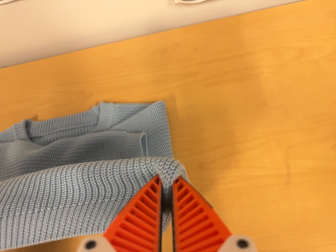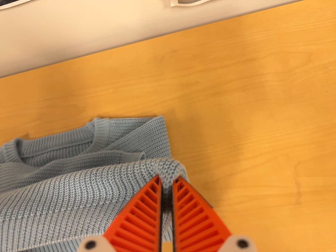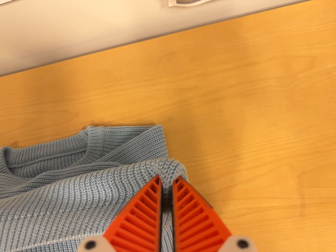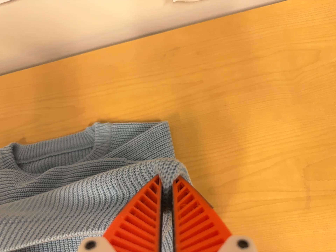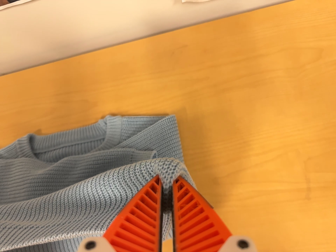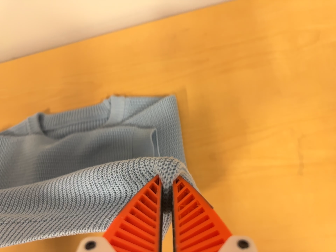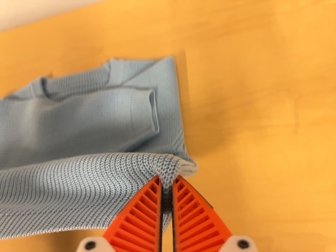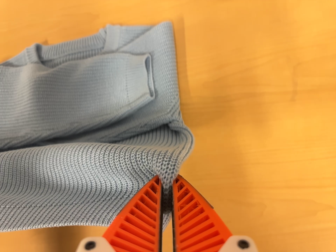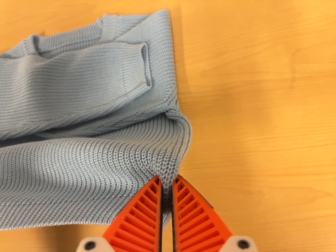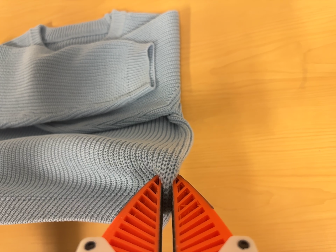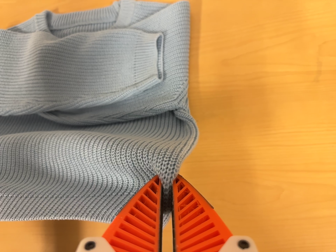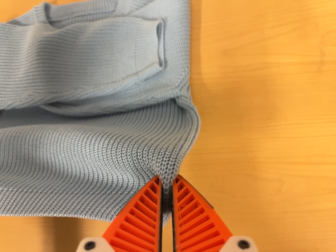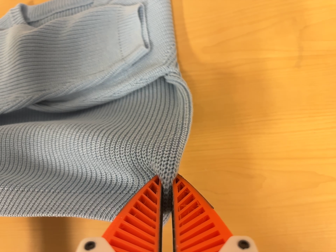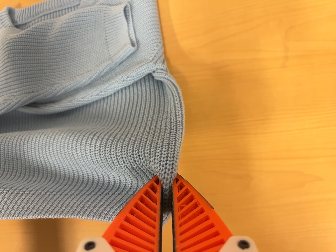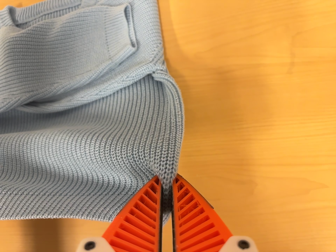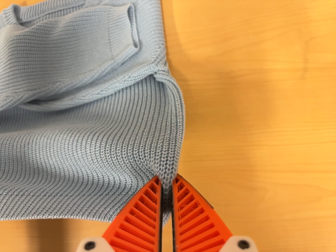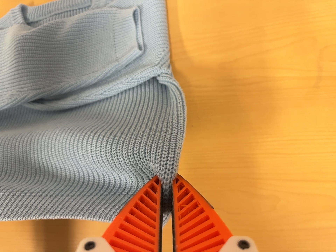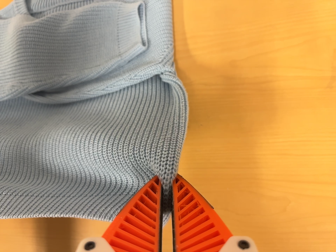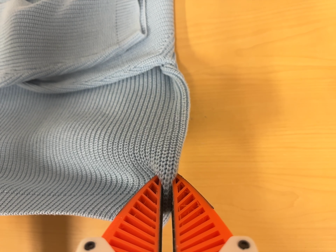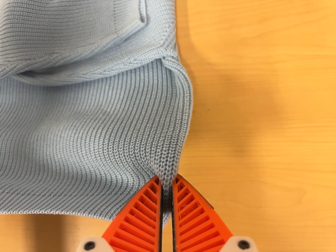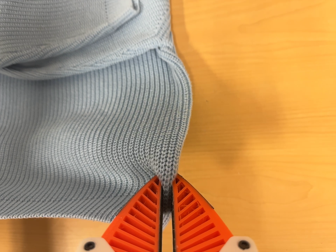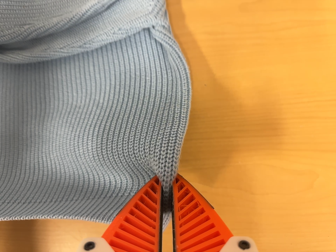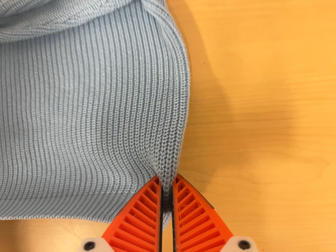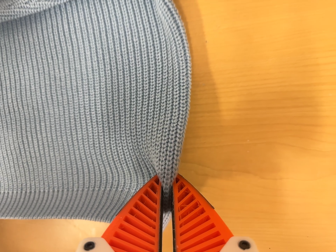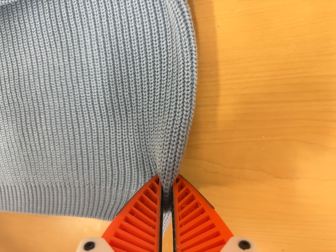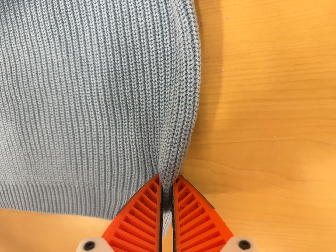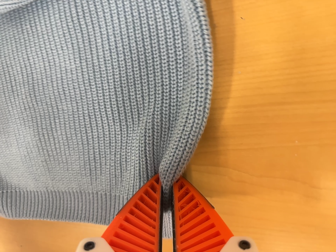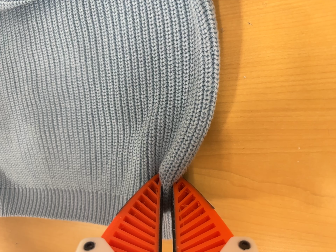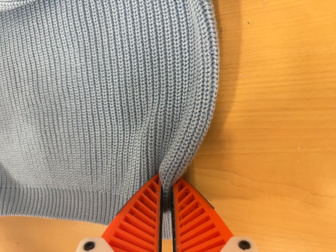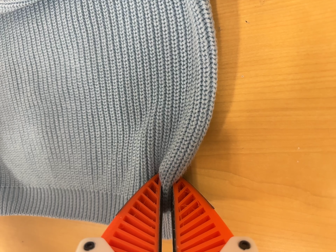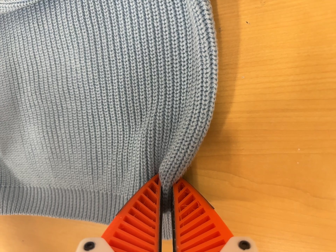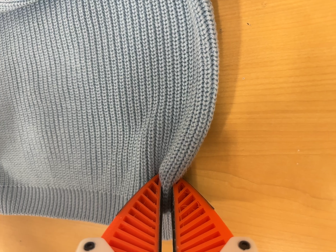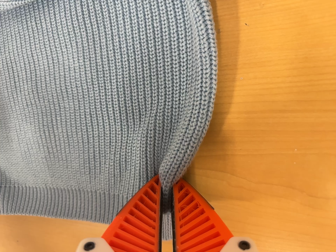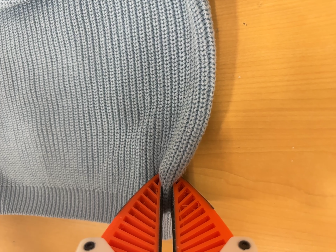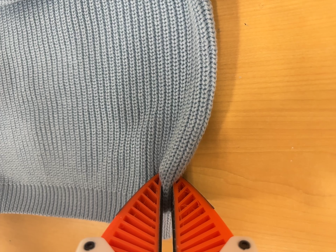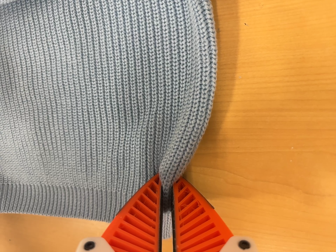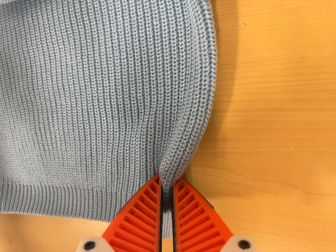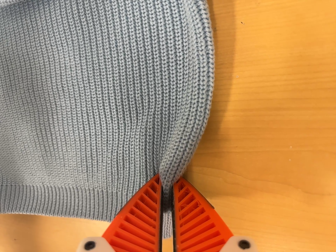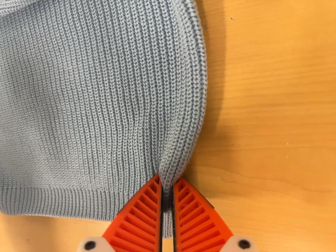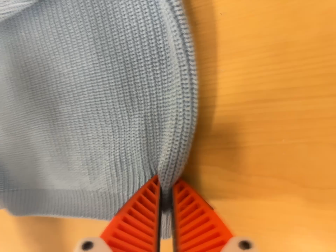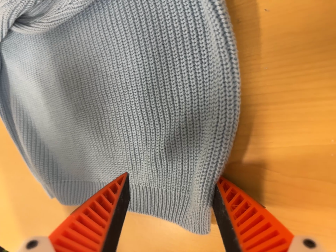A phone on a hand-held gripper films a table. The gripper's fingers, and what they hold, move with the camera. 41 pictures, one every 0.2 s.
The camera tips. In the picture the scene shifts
upward.
0.0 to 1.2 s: The camera shifts only a little, or ends up much as it began.
1.2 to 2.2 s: The camera travels toward the bottom of its view, about 5 cm, so close, fixed things drift upward.
2.2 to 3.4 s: The camera travels to its right, about 7 cm, so close, fixed things drift to the left.
3.4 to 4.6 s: The camera travels forward, about 12 cm, so what stands in front looms larger. Its aim tips toward the bottom of its view by about 10 degrees, and the scene shifts upward.
4.6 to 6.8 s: The camera travels forward, about 6 cm, so what stands in front looms larger.
6.8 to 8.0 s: The scene slides to the right, as the camera pans about 15 degrees to its left.
The film runs backward here.
